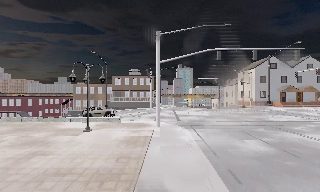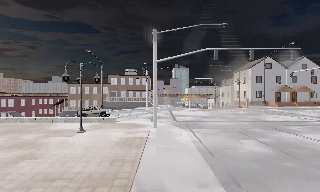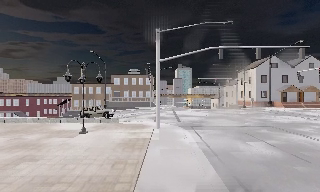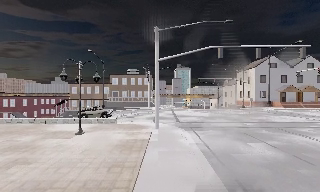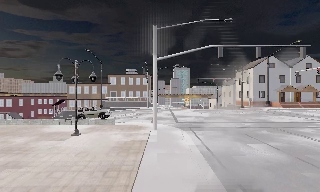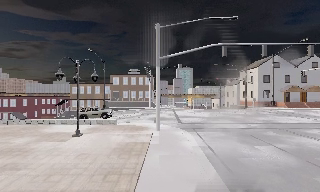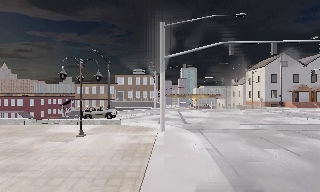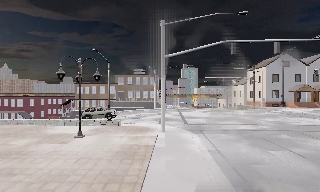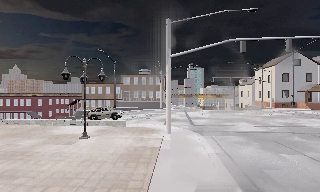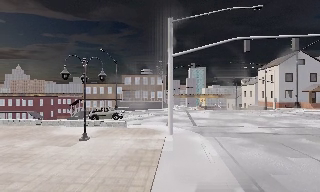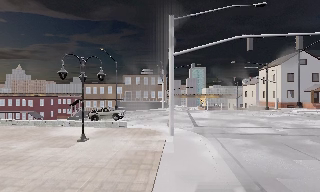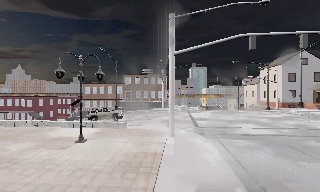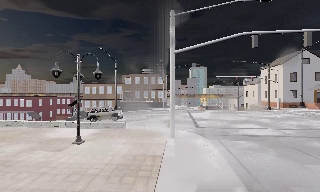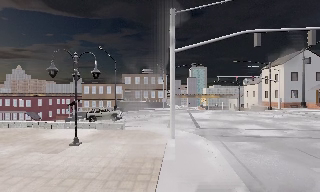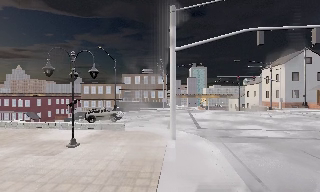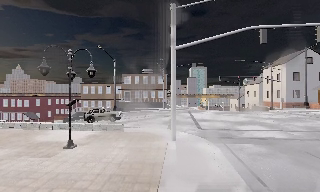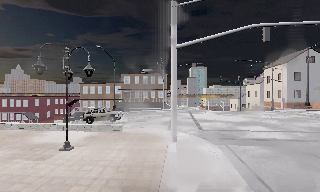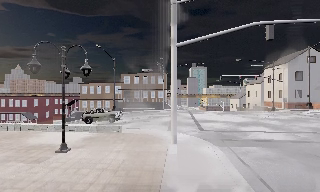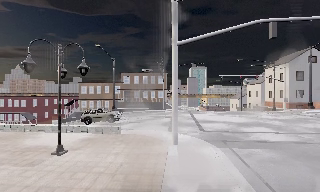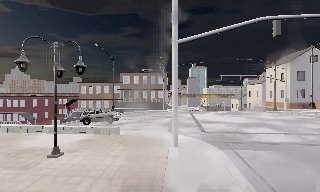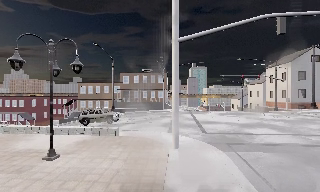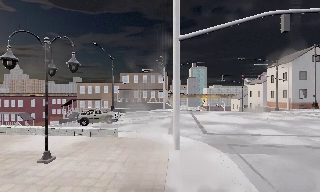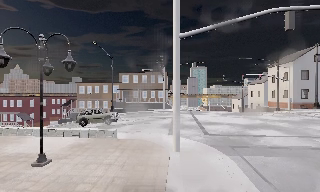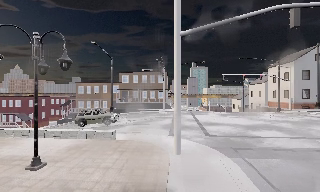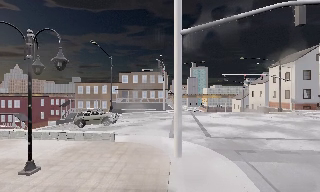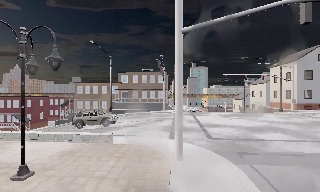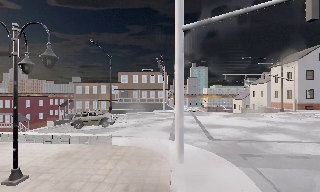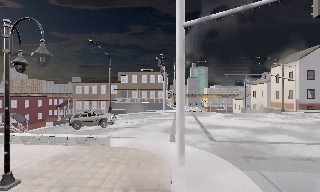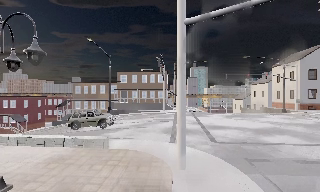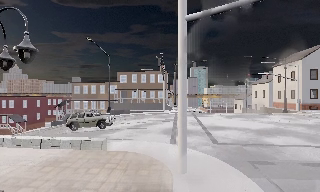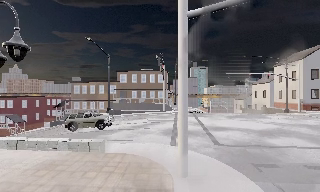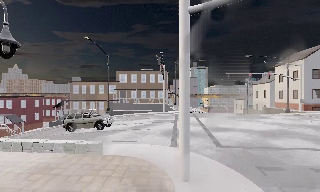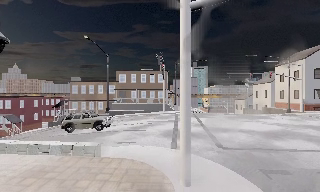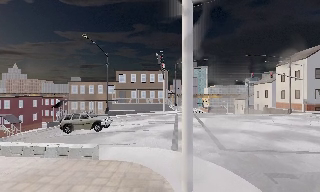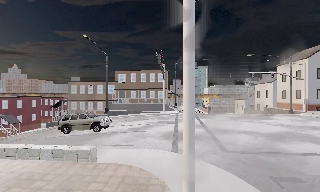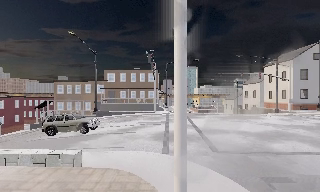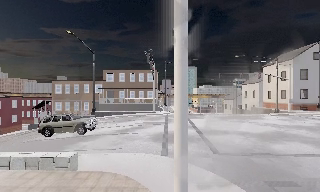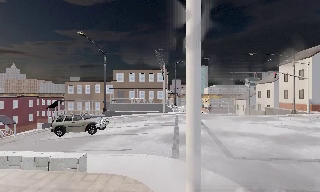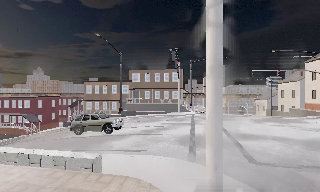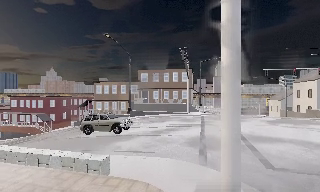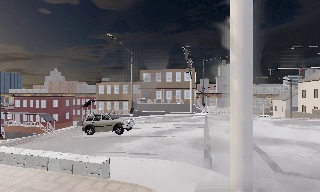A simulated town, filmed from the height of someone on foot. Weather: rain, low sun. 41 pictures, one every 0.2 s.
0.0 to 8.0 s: The camera swings to its left by about 15 degrees, and the scene slides to the right. It travels forward, about 10 m, so what stands in front looms larger.
The film runs forward here.
